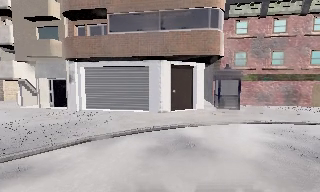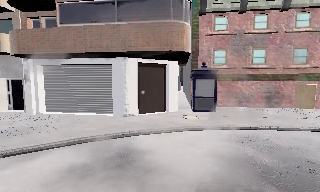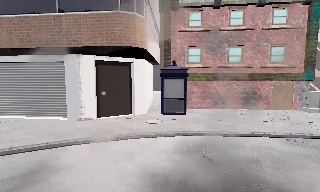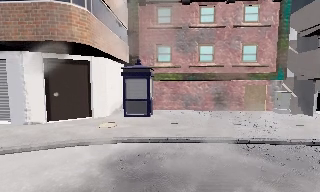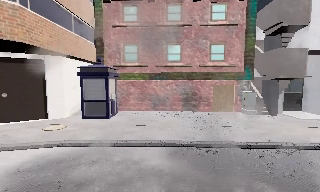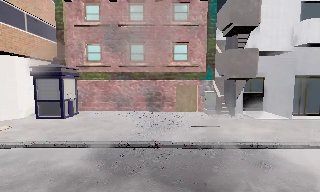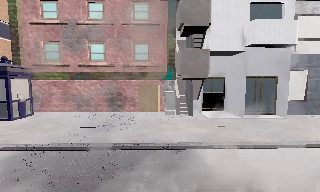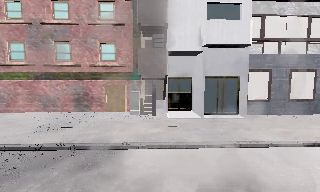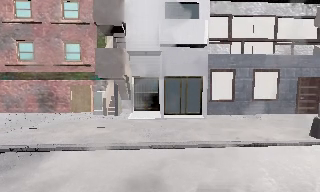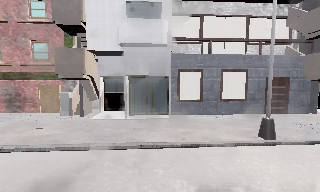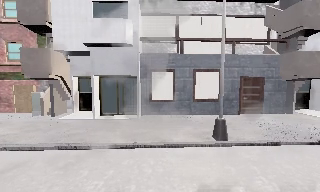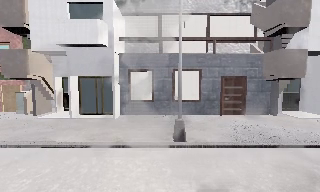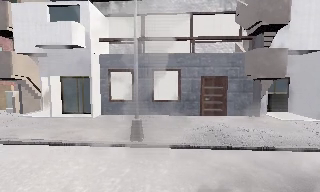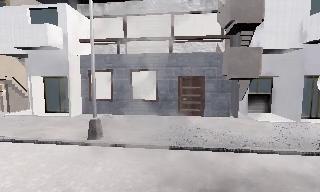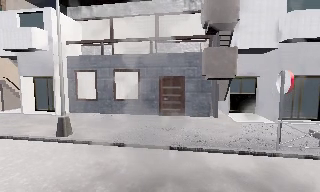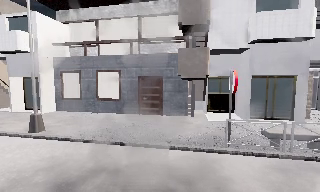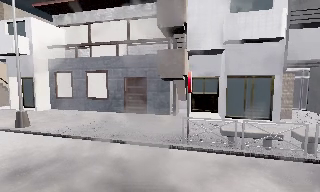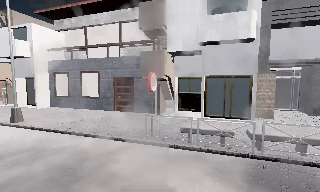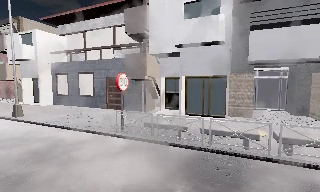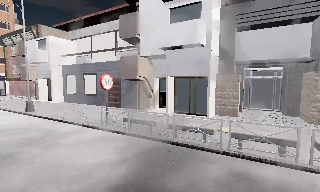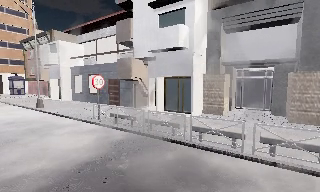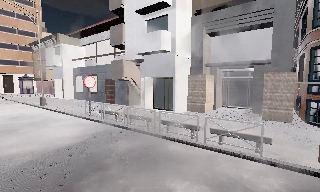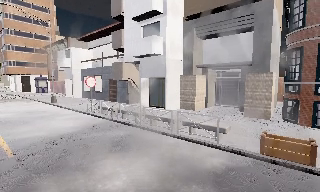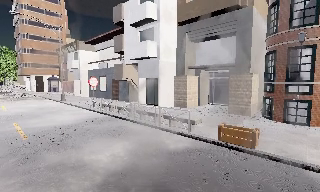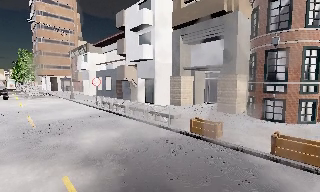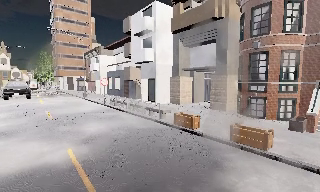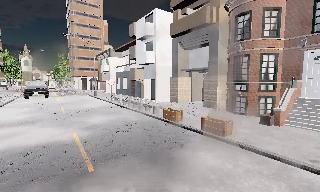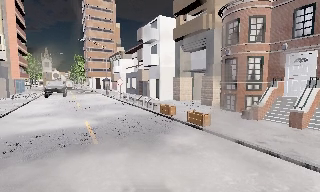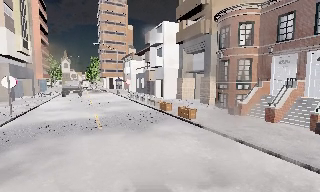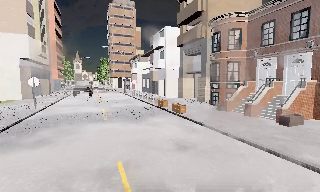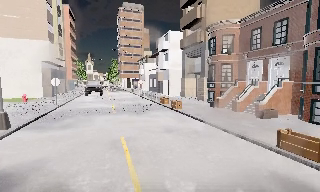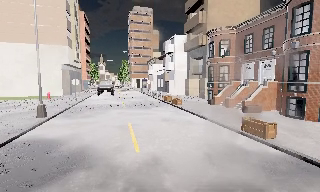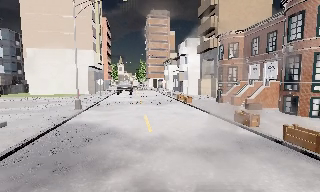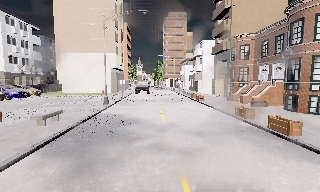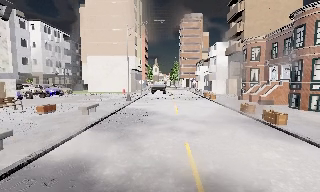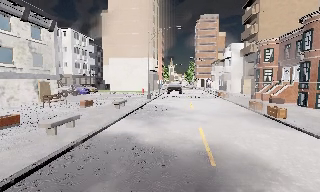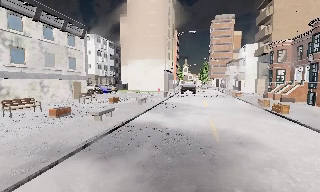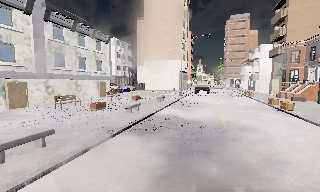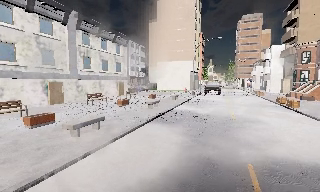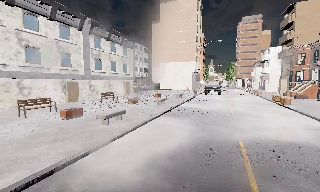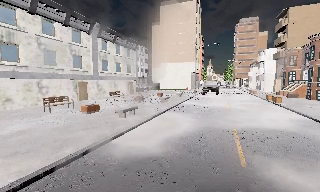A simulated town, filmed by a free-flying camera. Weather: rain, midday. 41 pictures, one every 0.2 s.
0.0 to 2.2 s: The camera travels to its right, about 20 m, so close, fixed things drift to the left.
2.2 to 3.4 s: The camera pans to its left, which is counterclockwise from overhead, by about 20 degrees. It travels to its right, about 10 m, so close, fixed things drift to the left.
3.4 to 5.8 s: The camera pans to its left, which is counterclockwise from overhead, by about 50 degrees. It travels to its right and backward, about 19 m.
5.8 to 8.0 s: The camera pans to its left, which is counterclockwise from overhead, by about 45 degrees. It travels backward, about 19 m.
The film runs forward here.
